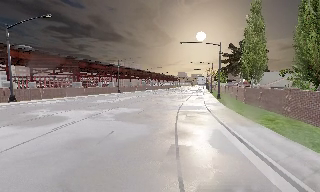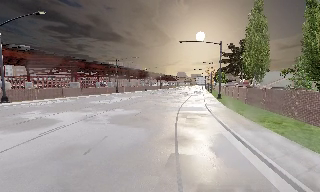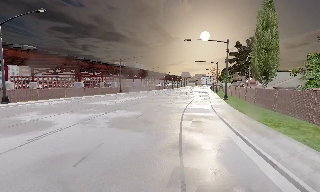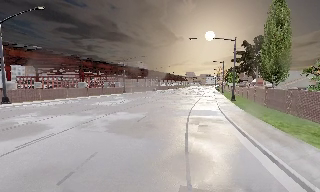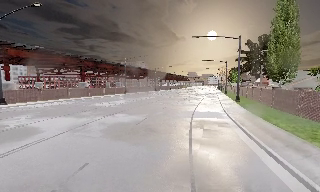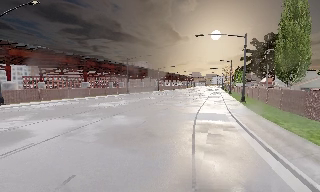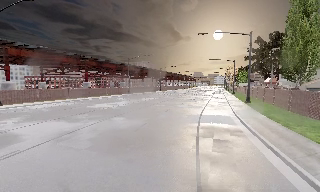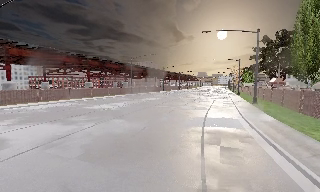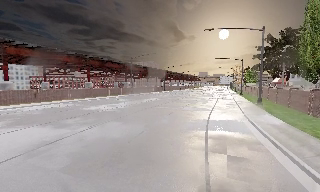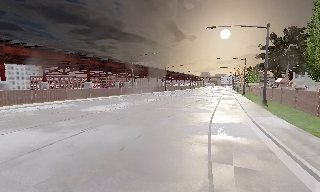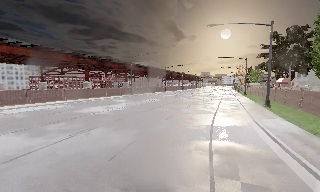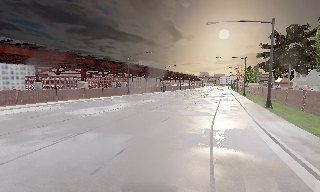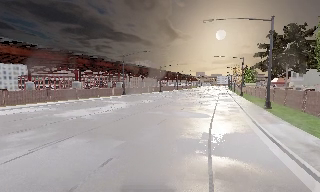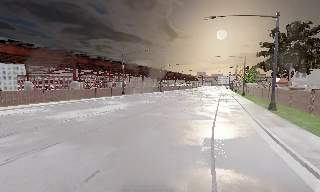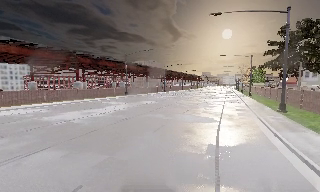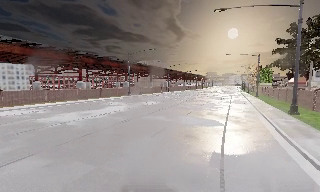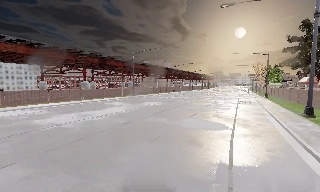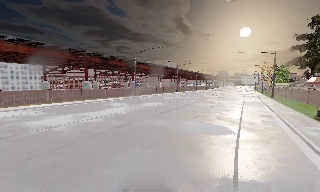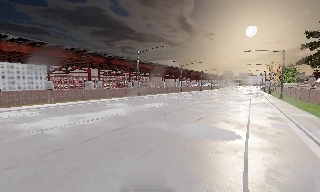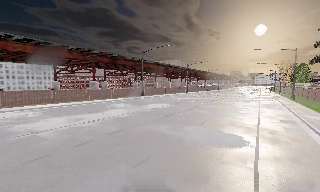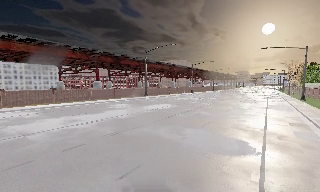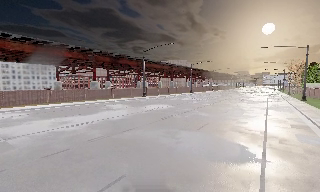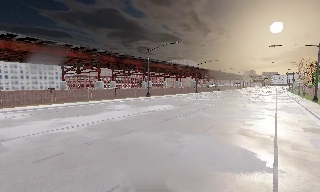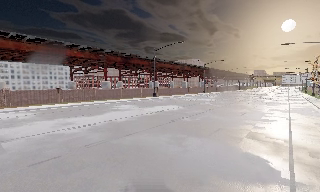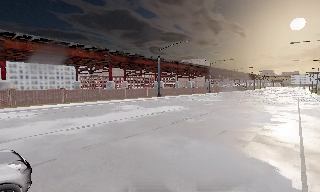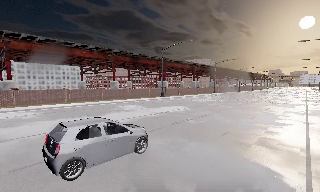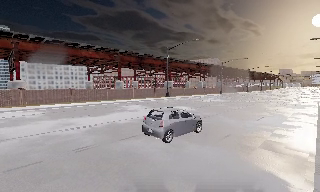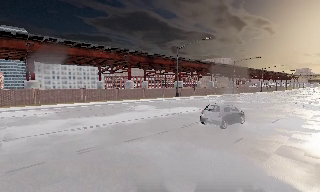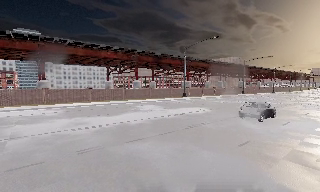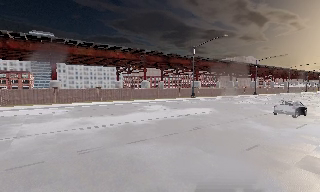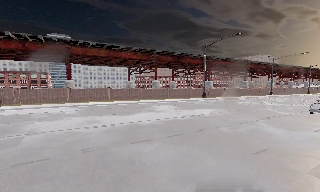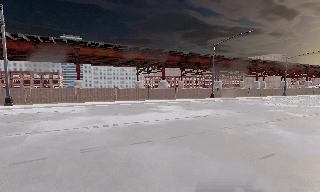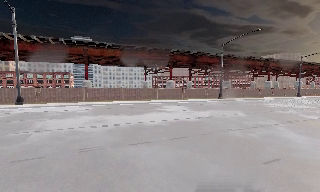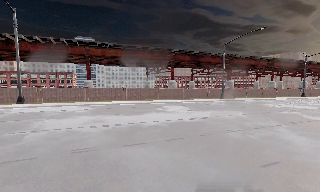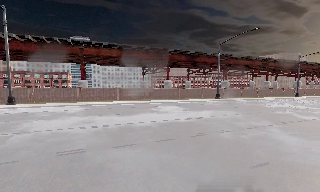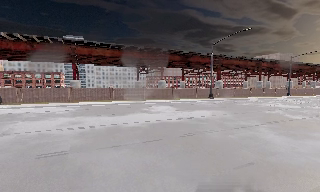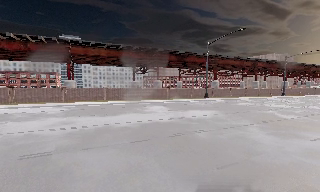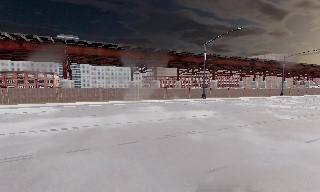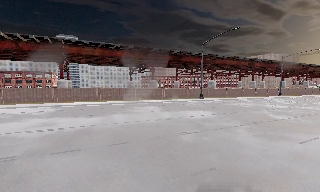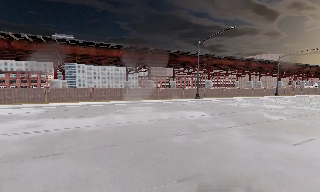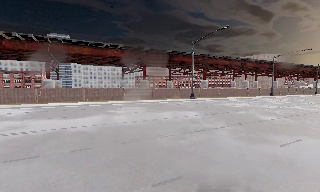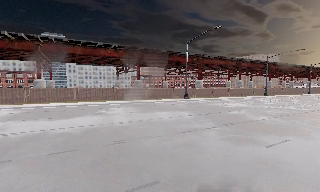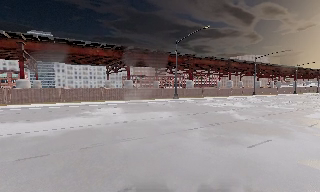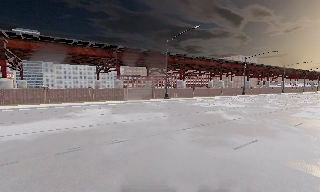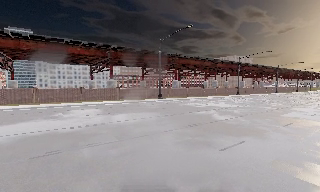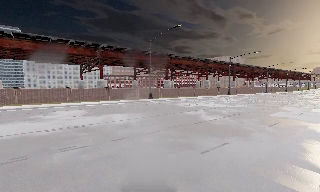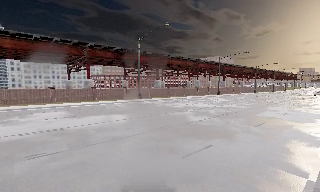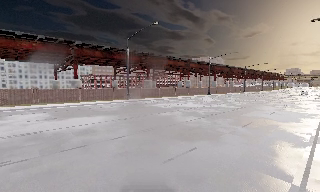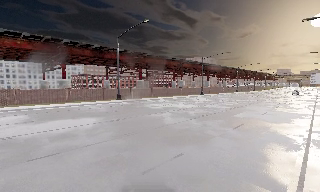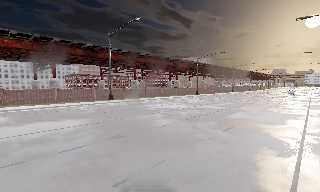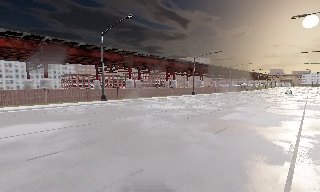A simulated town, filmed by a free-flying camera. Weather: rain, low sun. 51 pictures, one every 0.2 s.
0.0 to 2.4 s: The camera travels forward, about 11 m, so what stands in front looms larger.
2.4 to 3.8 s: The camera pans to its left, which is counterclockwise from overhead, by about 10 degrees. It travels forward, about 6 m, so what stands in front looms larger.
3.8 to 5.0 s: The camera pans to its left, which is counterclockwise from overhead, by about 10 degrees. It travels forward and to its right, about 3.5 m, so what stands in front looms larger. It loses speed.
5.0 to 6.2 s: The camera pans to its left, which is counterclockwise from overhead, by about 20 degrees. It travels to its right and forward, about 2.5 m.
6.2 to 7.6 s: The camera travels to its right, about 3 m, so close, fixed things drift to the left.
7.6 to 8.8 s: The camera travels to its right and forward, about 3.5 m, so close, fixed things drift to the left.
8.8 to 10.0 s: The scene slides to the left, as the camera pans about 10 degrees to its right. It travels to its right and forward, about 4.5 m, so close, fixed things drift to the left.
The film runs forward here.
